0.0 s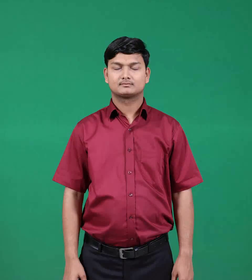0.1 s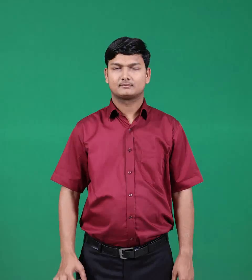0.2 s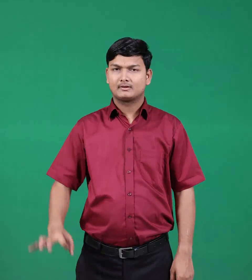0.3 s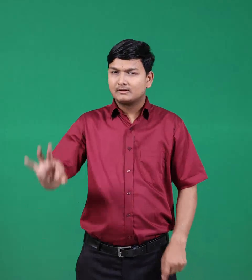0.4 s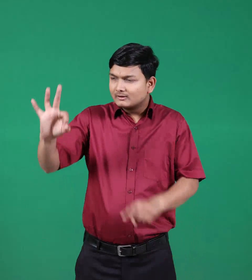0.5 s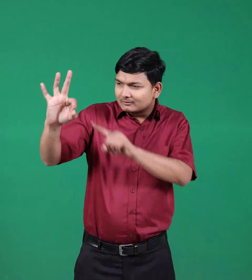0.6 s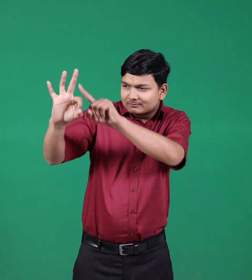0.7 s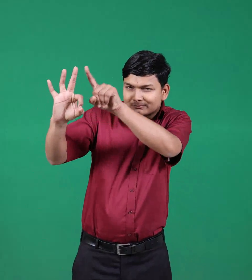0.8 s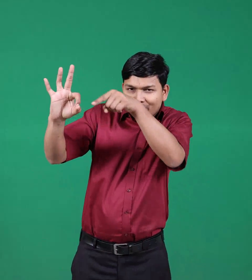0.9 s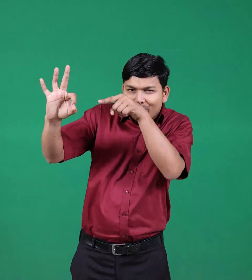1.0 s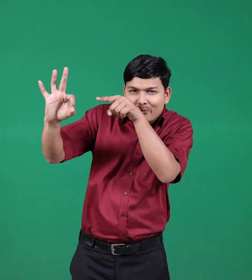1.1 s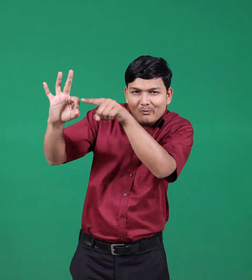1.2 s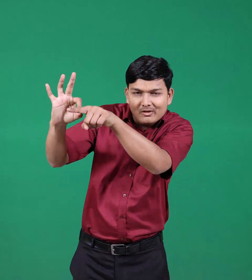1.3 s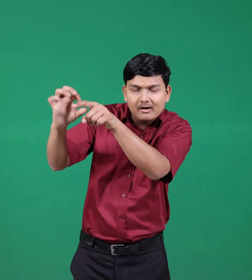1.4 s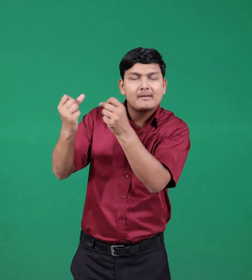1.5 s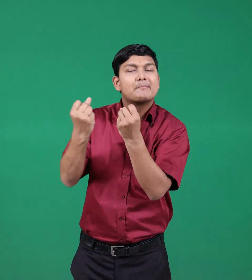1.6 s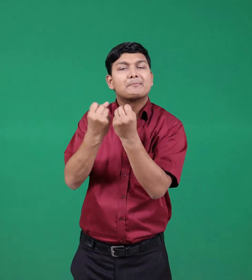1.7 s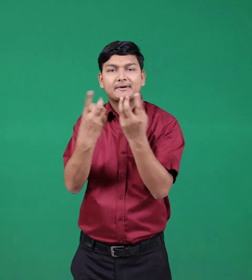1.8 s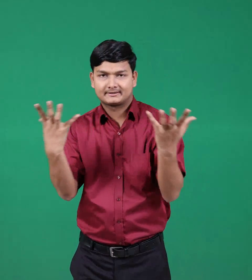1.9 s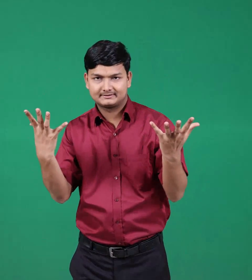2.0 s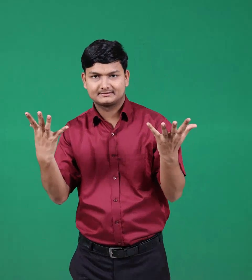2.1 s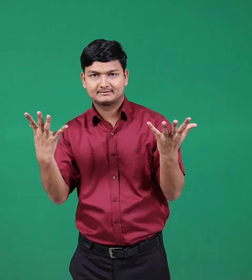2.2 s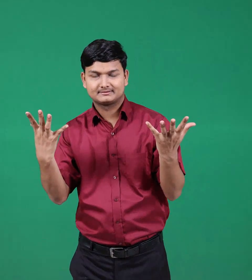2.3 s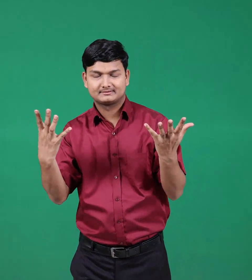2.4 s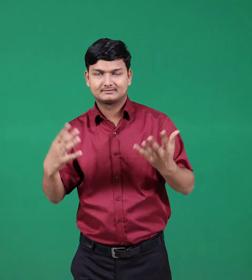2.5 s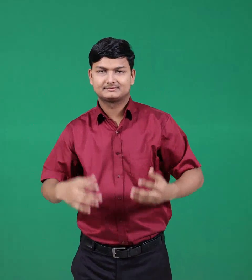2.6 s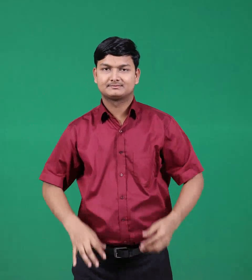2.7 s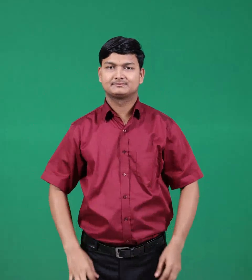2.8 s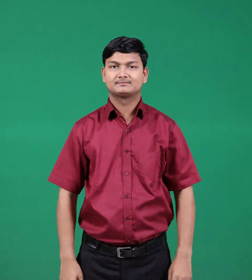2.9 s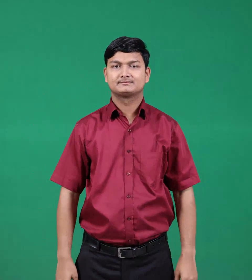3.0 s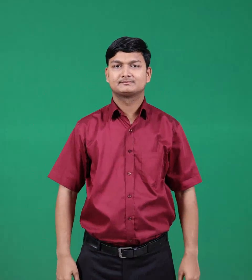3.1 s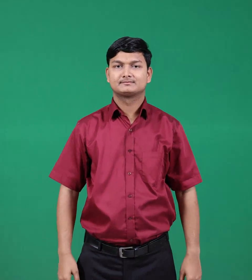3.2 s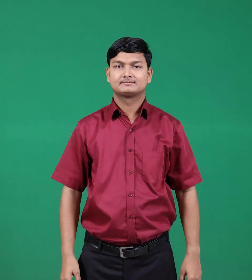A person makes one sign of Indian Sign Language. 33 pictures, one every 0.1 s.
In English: holes
